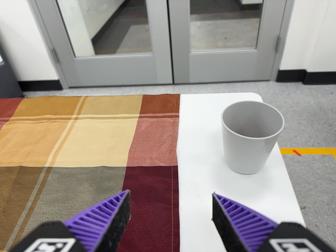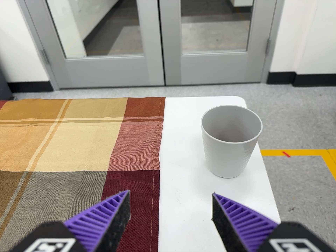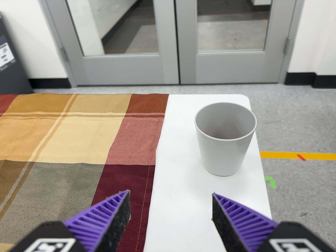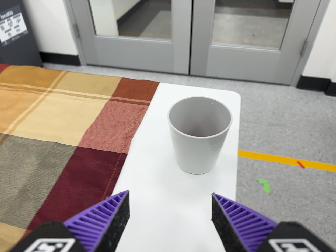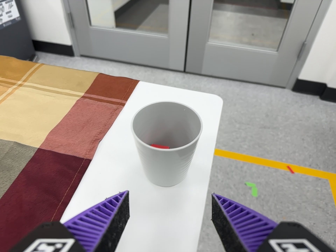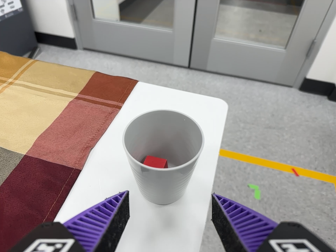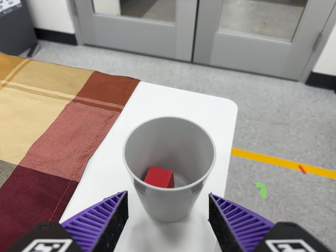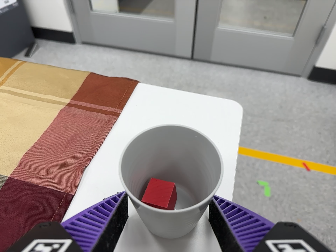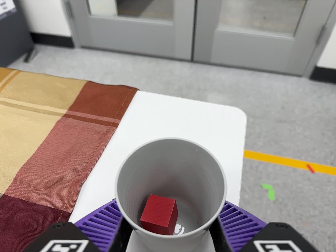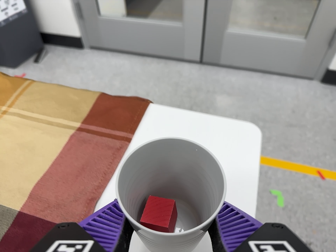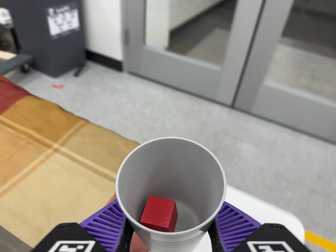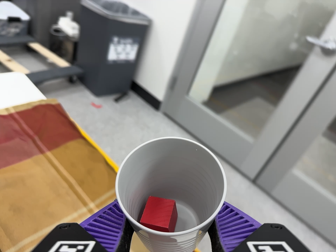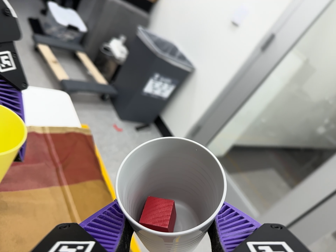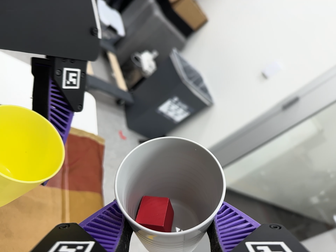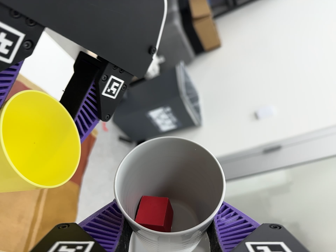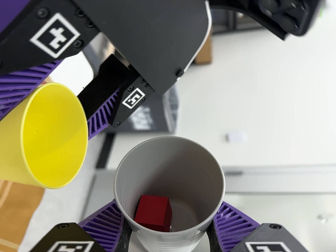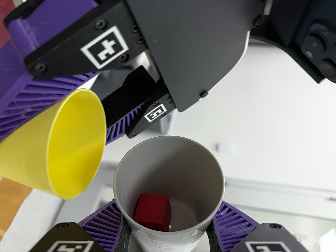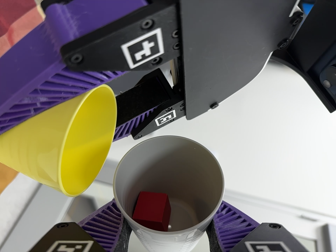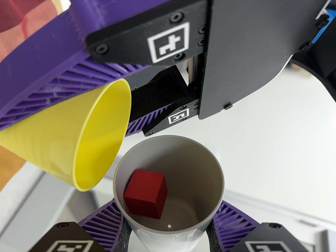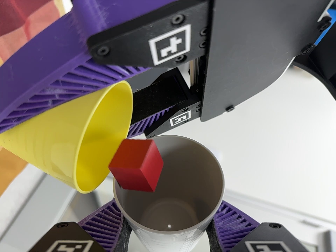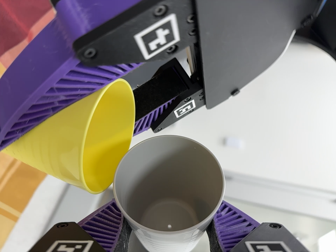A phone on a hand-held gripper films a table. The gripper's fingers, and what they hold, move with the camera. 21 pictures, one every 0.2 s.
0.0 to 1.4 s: The camera travels to its right, forward and toward the top of its view, about 20 cm, so close, fixed things drift to the left. It rolls about its line of sight by about 10 degrees, and the scene rotates clockwise.
1.4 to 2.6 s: The scene slides to the right, as the camera pans about 15 degrees to its left. It travels toward the top of its view and to its left, about 32 cm, so close, fixed things drift downward. Its aim tips toward the top of its view by about 25 degrees, and the scene shifts downward. It rolls about its line of sight by about 65 degrees, and the scene rotates clockwise.
2.6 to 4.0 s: The camera pans to its right by about 10 degrees. It travels to its left and toward the top of its view, about 14 cm. It rolls about its line of sight by about 45 degrees, and the scene rotates clockwise.
The film runs forward here.
